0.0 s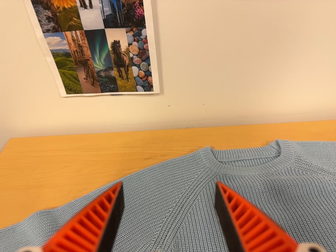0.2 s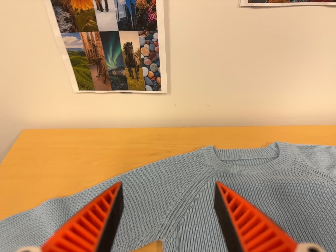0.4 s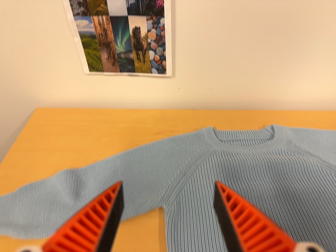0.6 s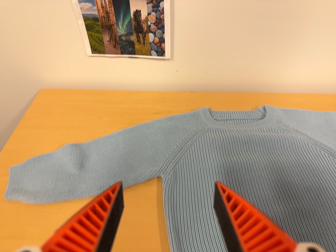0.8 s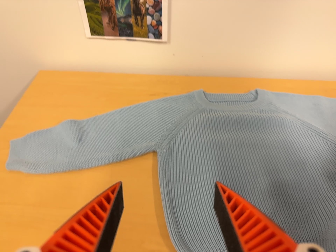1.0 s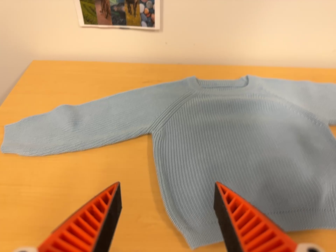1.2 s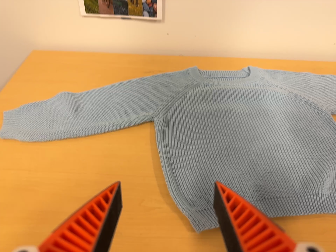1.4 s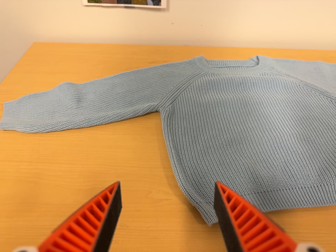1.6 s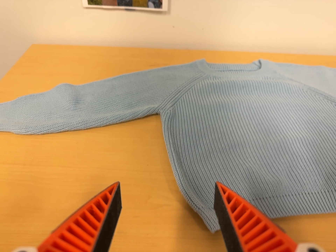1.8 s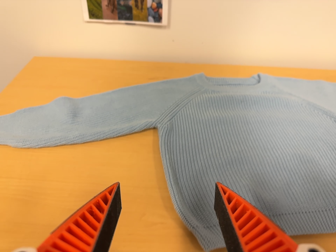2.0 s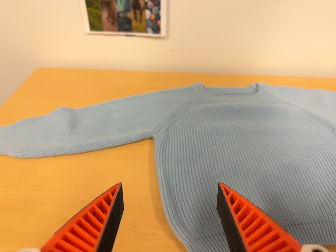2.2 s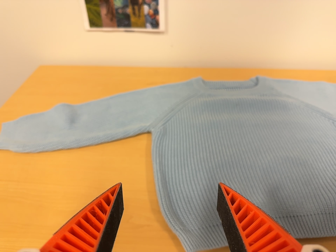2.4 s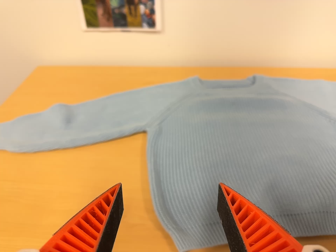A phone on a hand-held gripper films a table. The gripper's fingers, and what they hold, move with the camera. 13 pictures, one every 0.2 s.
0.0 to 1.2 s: The camera travels toward the bottom of its view and backward, about 22 cm, so close, fixed things drift upward.
1.2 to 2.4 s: The camera travels to its right, about 7 cm.
The film runs backward here.
